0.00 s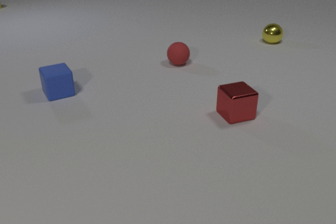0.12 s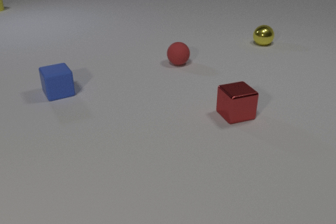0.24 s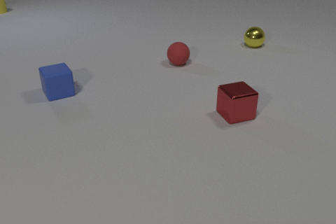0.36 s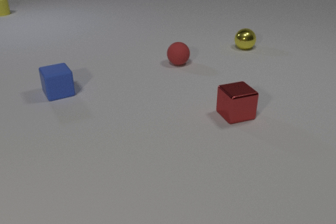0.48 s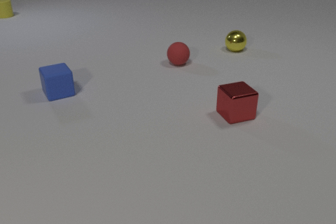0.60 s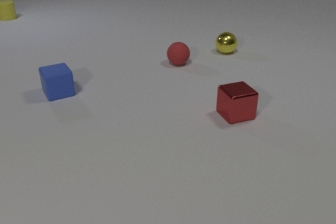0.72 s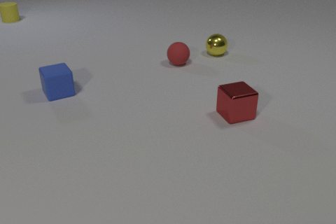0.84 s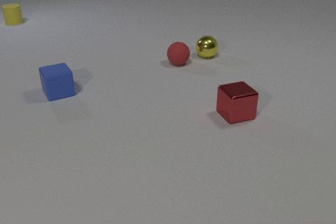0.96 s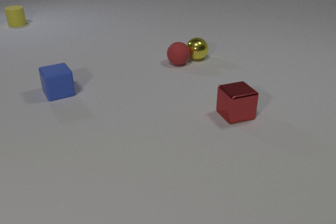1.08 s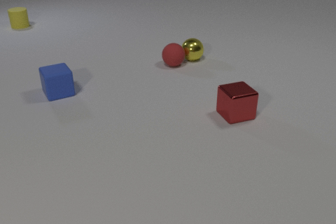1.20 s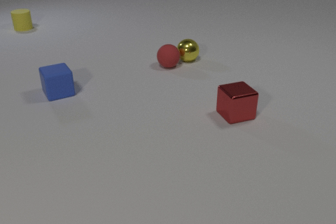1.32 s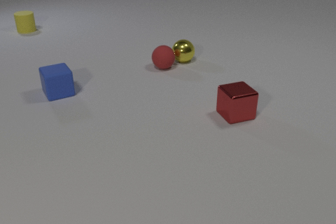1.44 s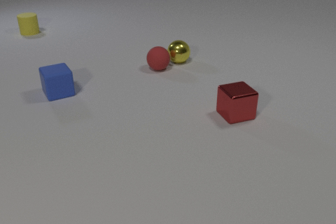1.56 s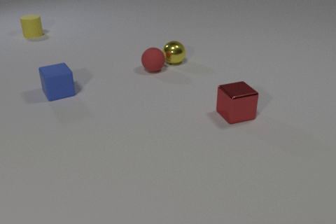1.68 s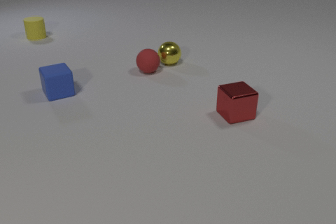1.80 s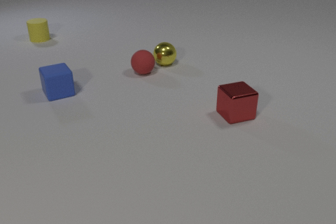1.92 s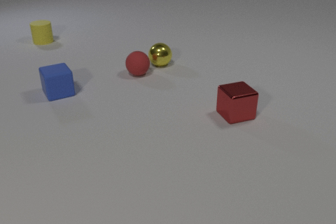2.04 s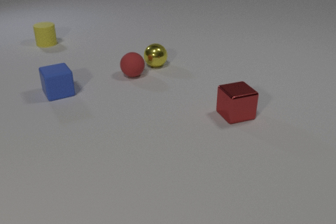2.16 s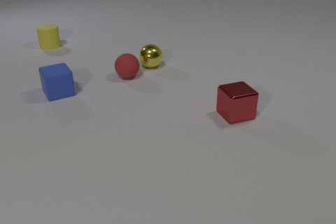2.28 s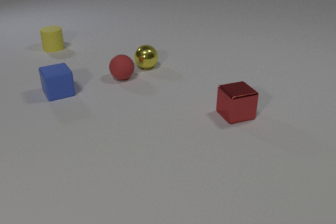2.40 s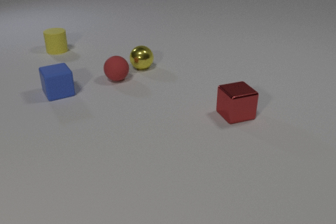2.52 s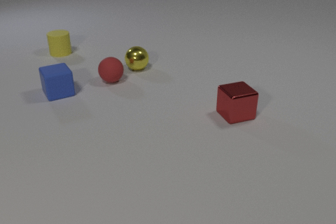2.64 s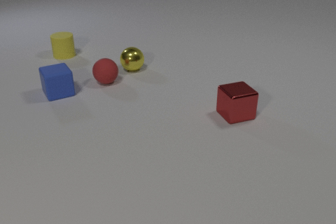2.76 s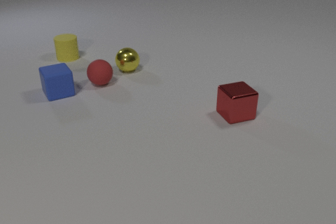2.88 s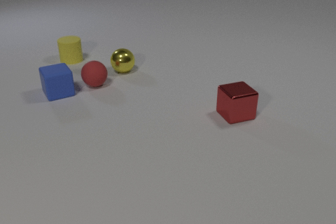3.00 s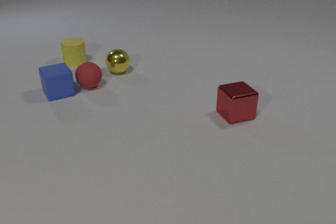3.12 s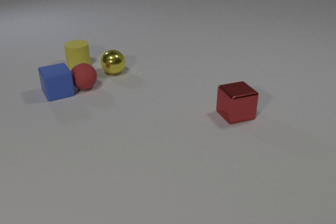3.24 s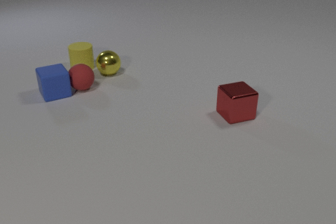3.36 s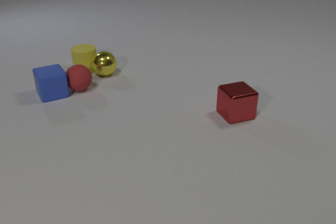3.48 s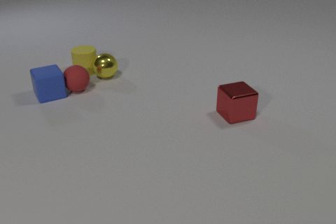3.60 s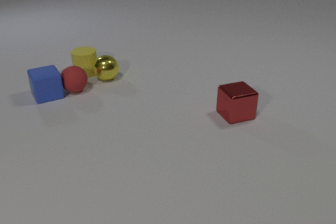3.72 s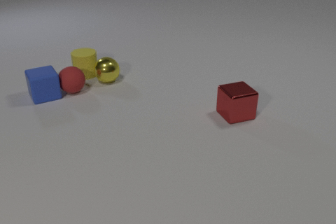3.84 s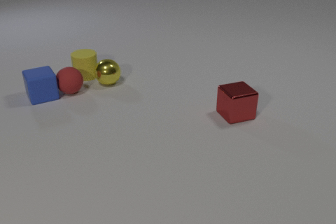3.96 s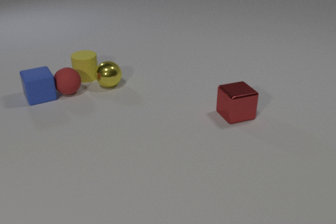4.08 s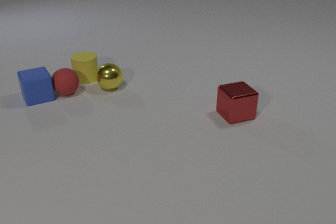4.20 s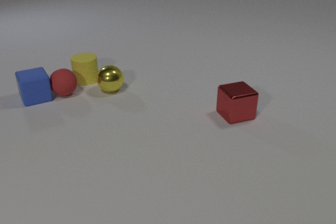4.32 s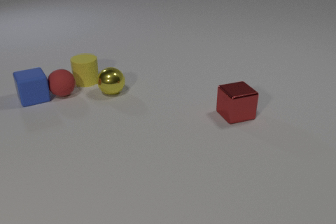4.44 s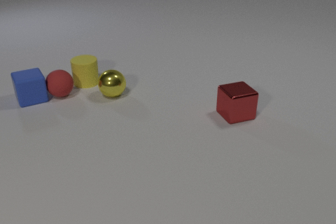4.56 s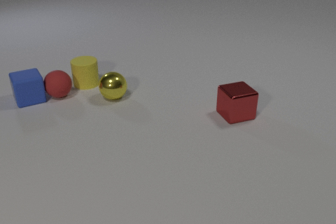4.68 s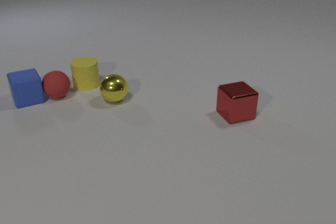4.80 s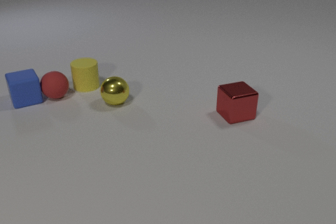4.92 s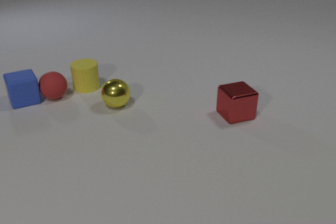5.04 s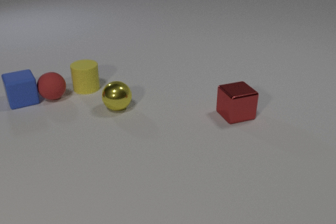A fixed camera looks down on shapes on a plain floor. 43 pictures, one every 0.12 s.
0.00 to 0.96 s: The yellow metal sphere rolls to the left and toward the camera. The yellow rubber cylinder slides toward the camera. The yellow metal sphere and the red rubber sphere collide.
0.96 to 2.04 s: The yellow metal sphere rolls to the left and toward the camera. The red rubber sphere rolls to the left and toward the camera. The yellow rubber cylinder slides toward the camera.
2.04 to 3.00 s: The yellow metal sphere rolls to the left. The red rubber sphere rolls to the left and toward the camera. The yellow rubber cylinder slides toward the camera and to the right.
3.00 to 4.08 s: The yellow metal sphere rolls toward the camera. The red rubber sphere rolls to the left and toward the camera. The yellow rubber cylinder slides toward the camera. The blue rubber cube slides to the left. The red rubber sphere and the blue rubber cube collide. The yellow metal sphere and the yellow rubber cylinder collide.
4.08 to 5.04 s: The yellow metal sphere rolls toward the camera. The red rubber sphere rolls to the left and toward the camera. The yellow rubber cylinder slides toward the camera. The blue rubber cube slides to the left.
What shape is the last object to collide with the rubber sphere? cube.
How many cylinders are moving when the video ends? 1.
How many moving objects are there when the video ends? 4.
